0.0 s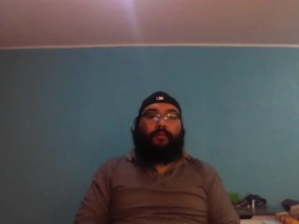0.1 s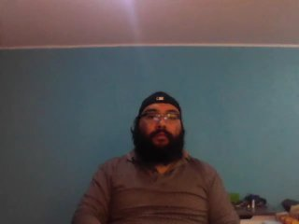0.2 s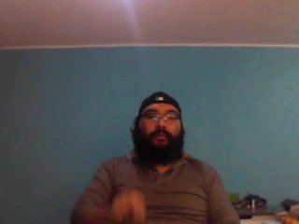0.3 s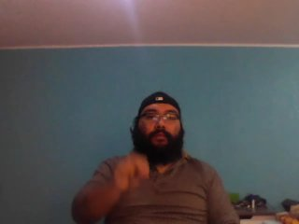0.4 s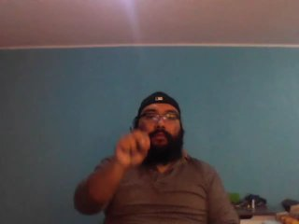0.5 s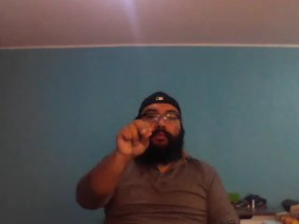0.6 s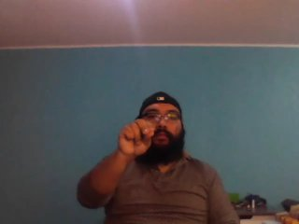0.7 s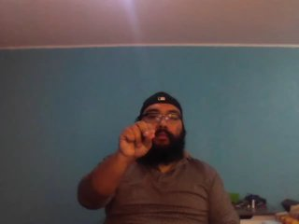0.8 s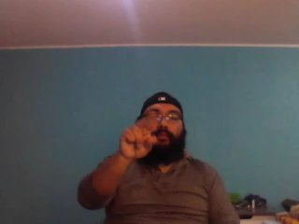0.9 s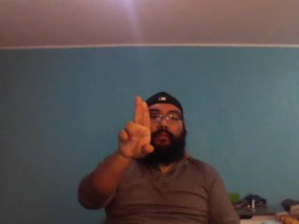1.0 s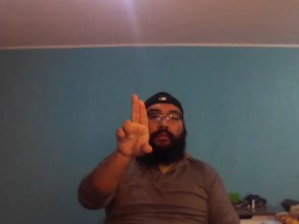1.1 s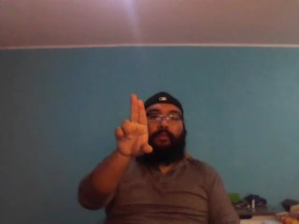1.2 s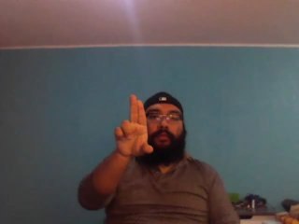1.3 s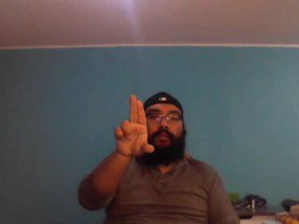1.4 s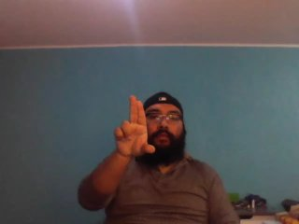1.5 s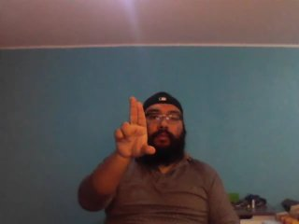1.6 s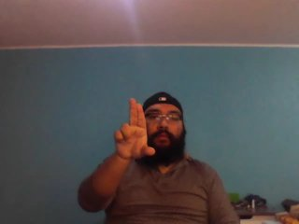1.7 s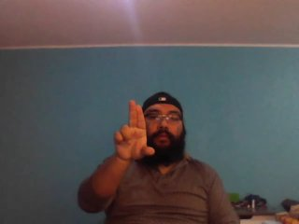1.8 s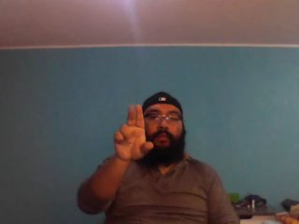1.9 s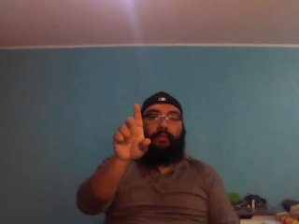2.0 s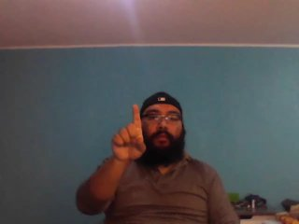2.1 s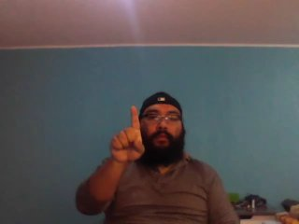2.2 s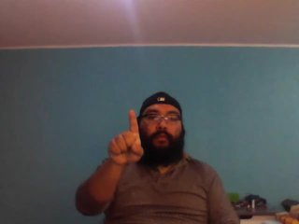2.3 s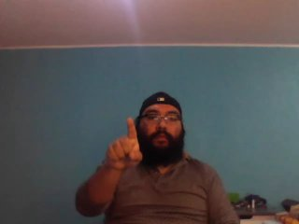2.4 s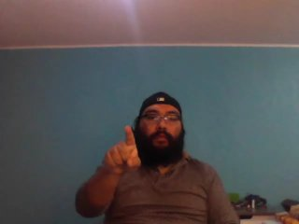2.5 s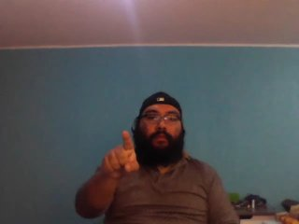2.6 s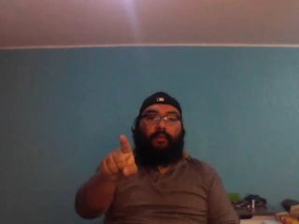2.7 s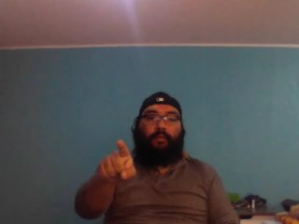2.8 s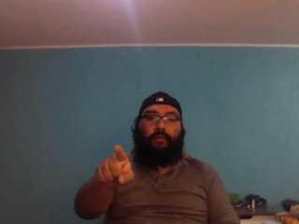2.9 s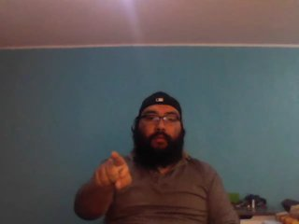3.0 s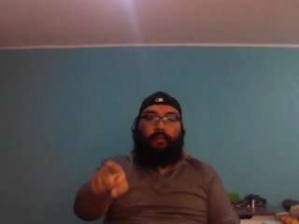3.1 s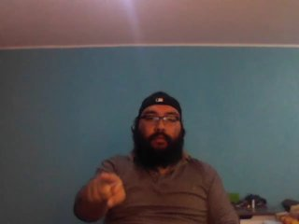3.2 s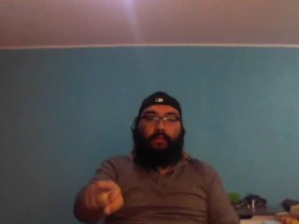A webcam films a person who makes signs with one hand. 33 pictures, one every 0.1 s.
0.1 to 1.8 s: Zoom in.
1.9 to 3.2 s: Pointing with one finger.
